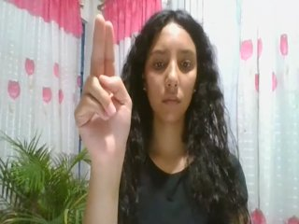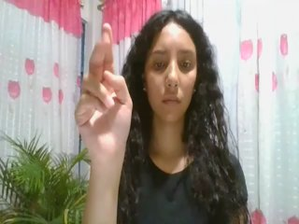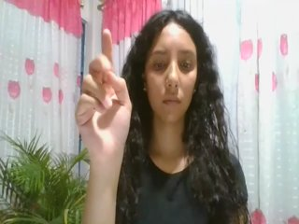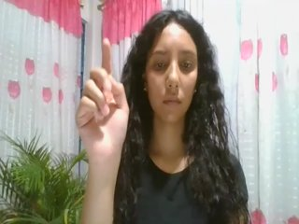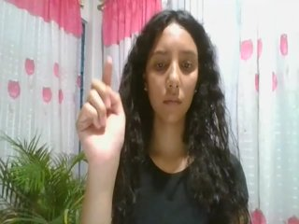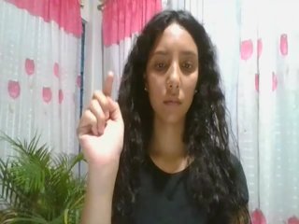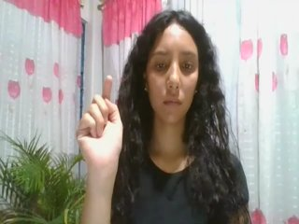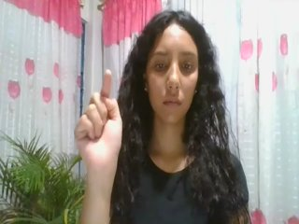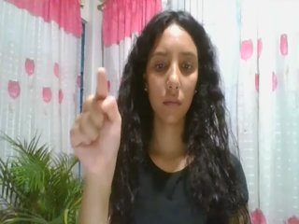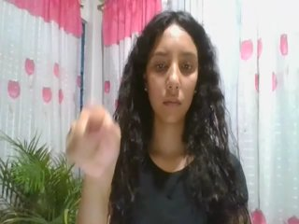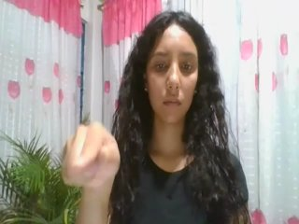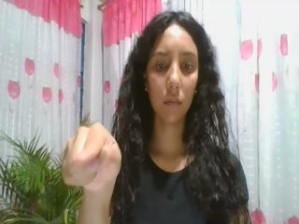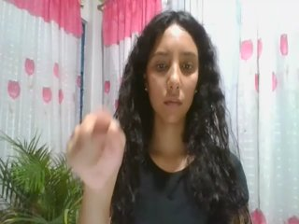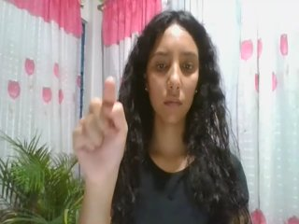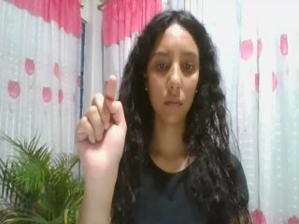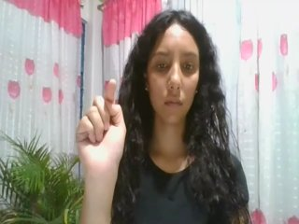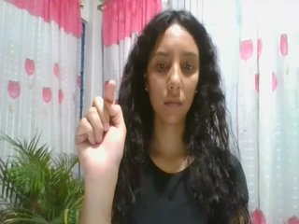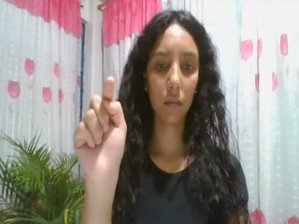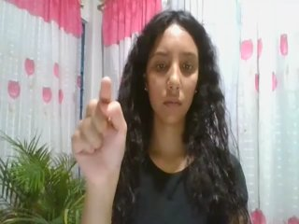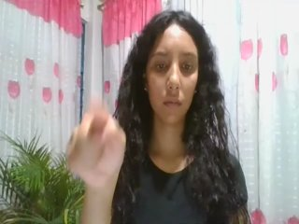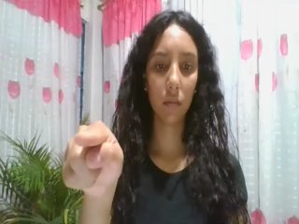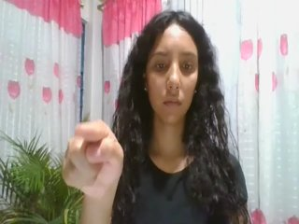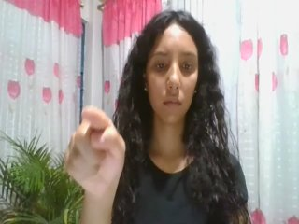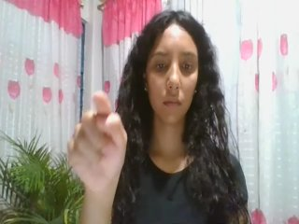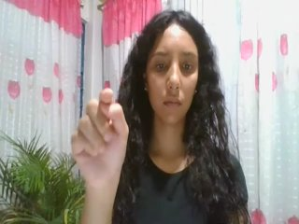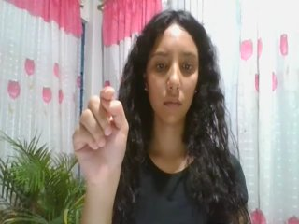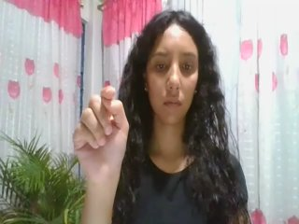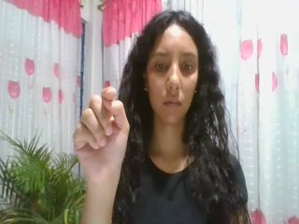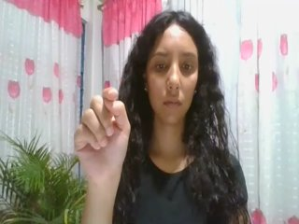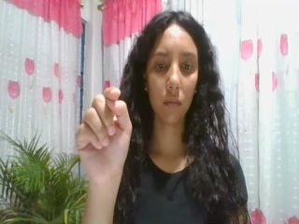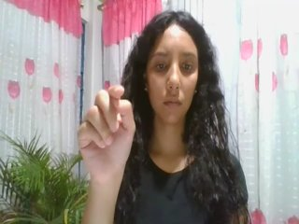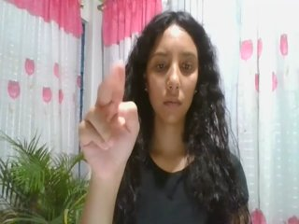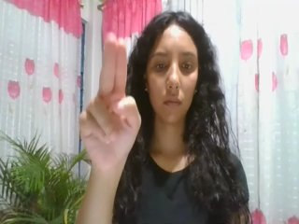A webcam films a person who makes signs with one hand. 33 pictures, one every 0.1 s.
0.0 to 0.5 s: Pointing with two fingers.
0.6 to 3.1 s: Double click with one finger.
